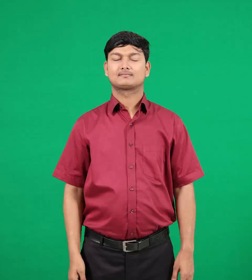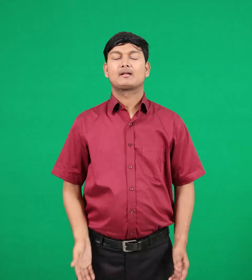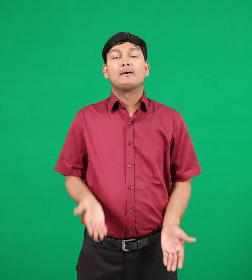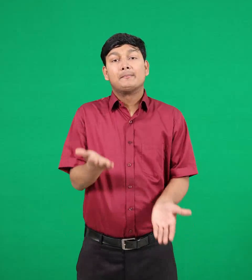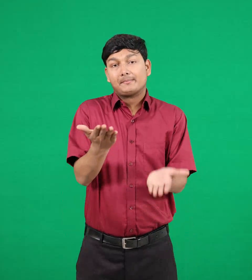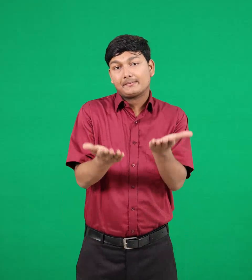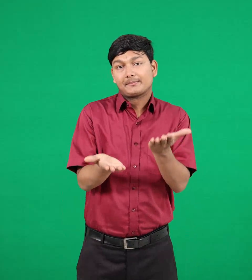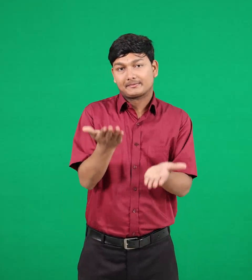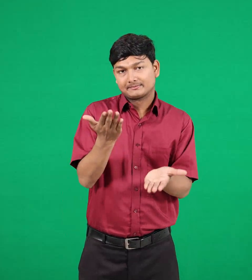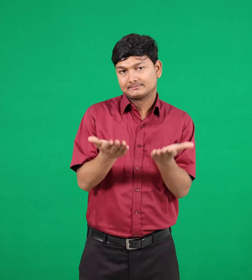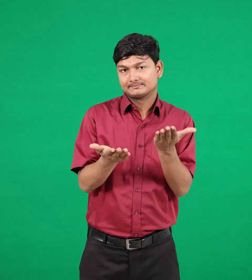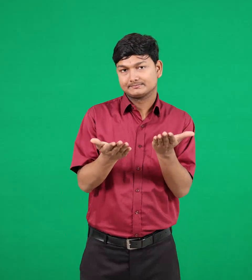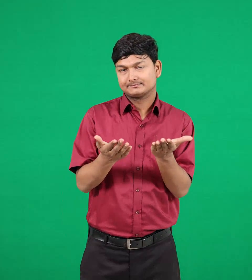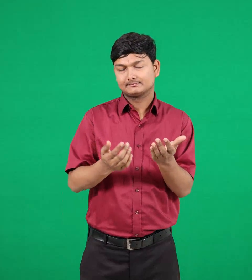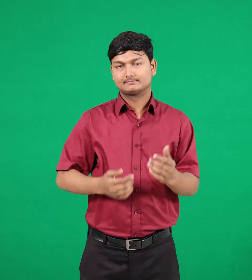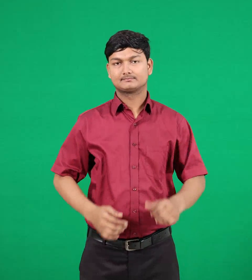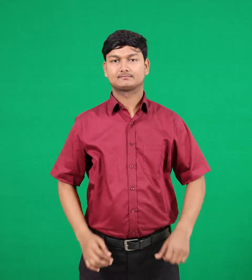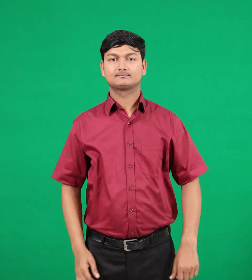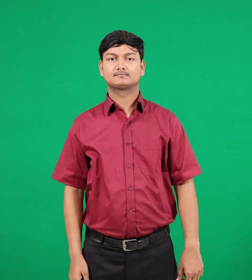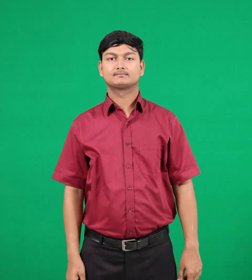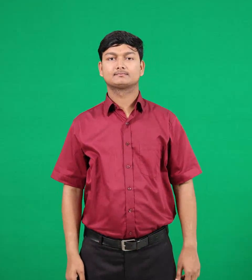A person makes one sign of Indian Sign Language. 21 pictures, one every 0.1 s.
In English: maybe & perhaps
